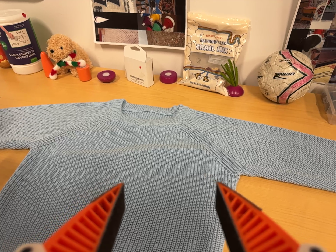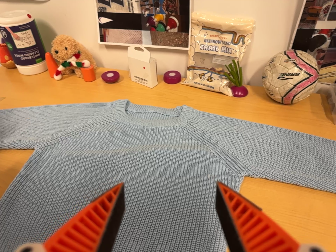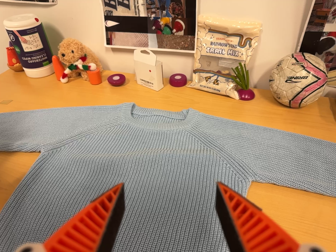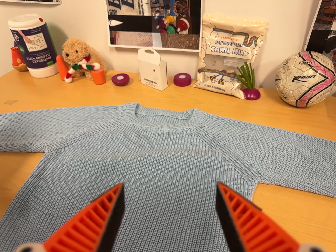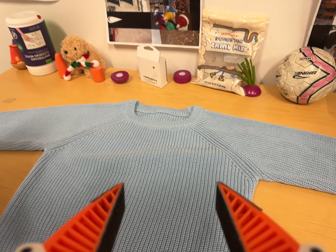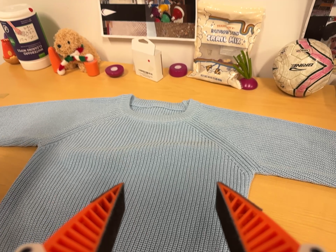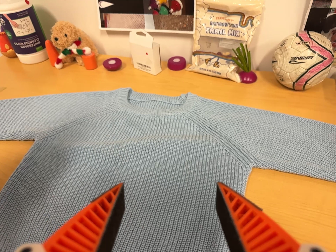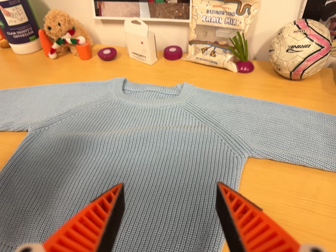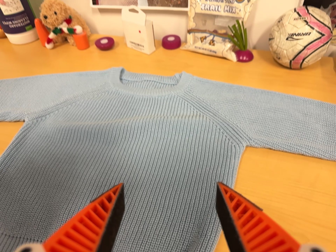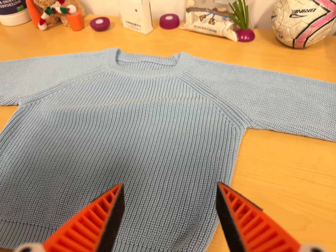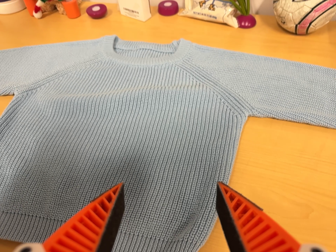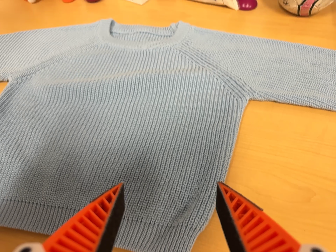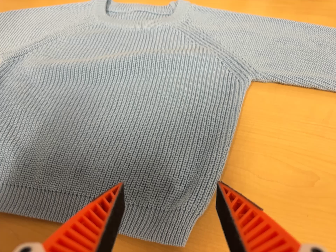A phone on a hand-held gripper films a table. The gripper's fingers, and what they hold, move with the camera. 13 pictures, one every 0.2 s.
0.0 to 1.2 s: The camera shifts only a little, or ends up much as it began.
1.2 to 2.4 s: The camera travels forward, about 7 cm, so what stands in front looms larger. Its aim tips toward the bottom of its view by about 15 degrees, and the scene shifts upward.
The film runs backward here.
